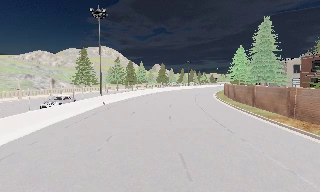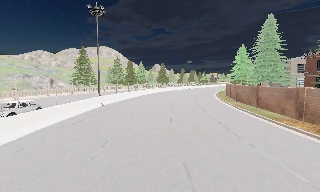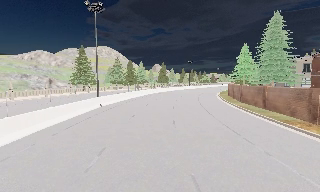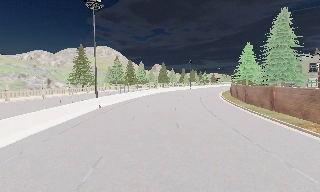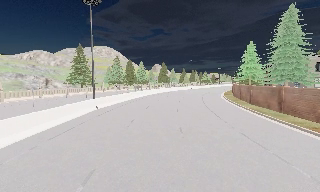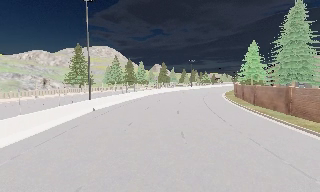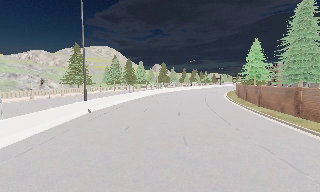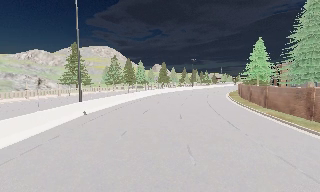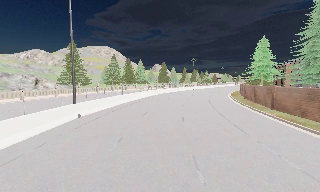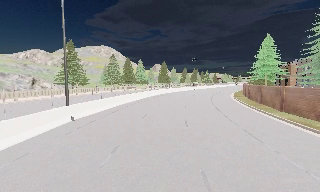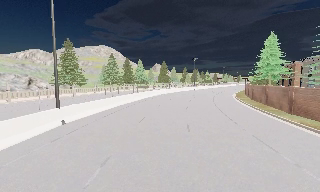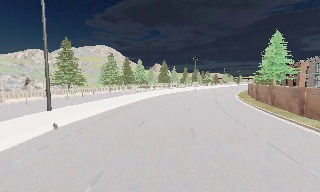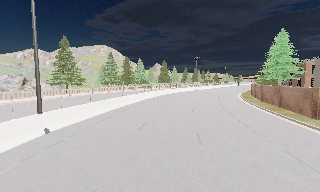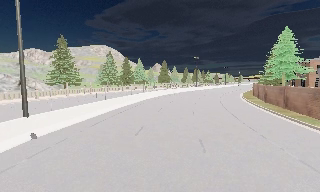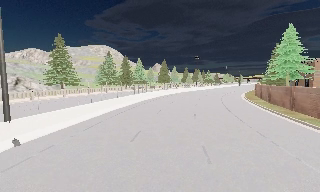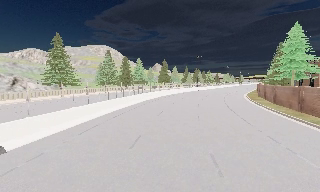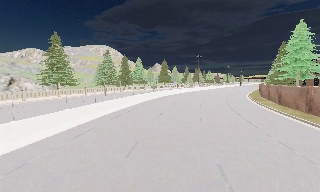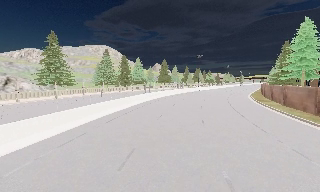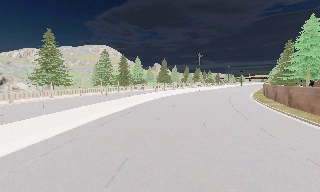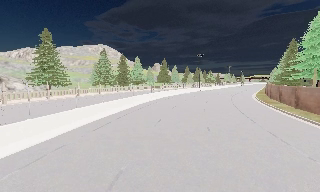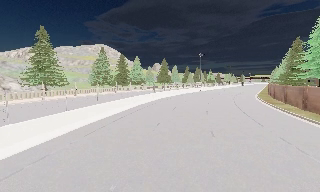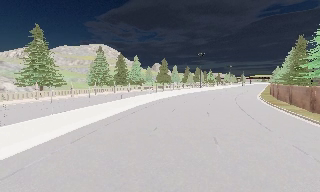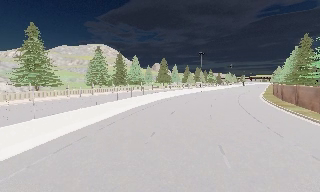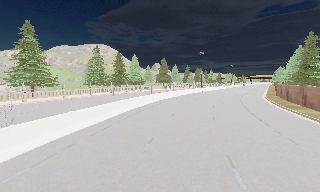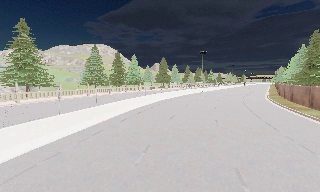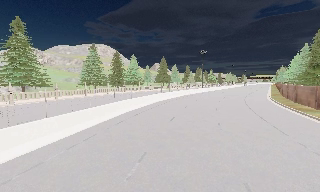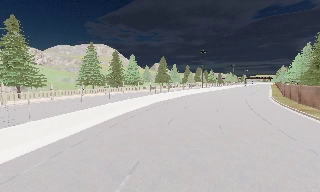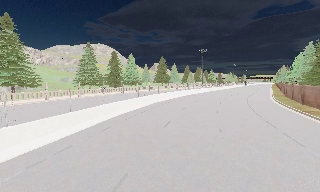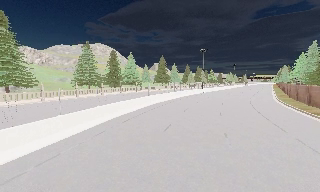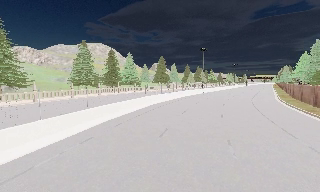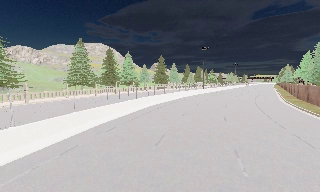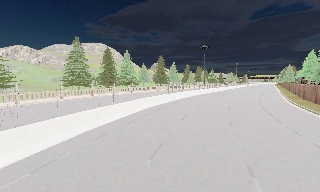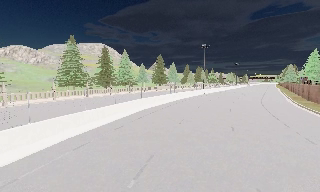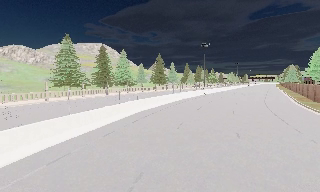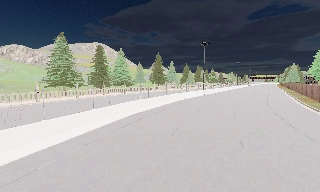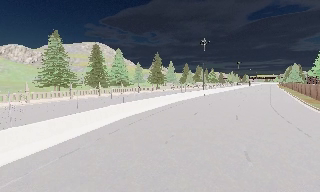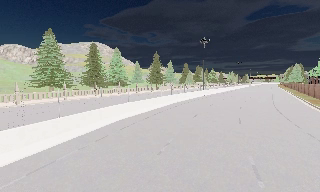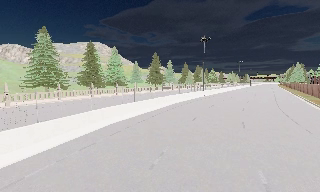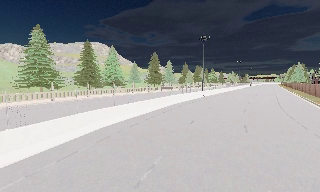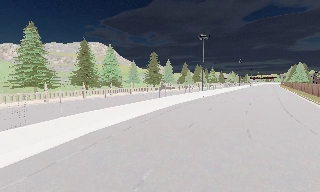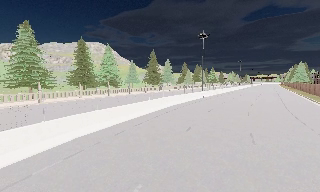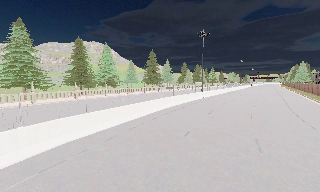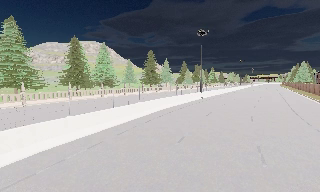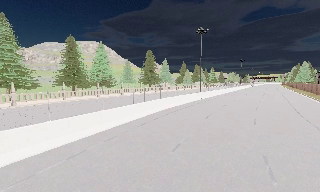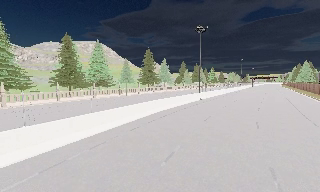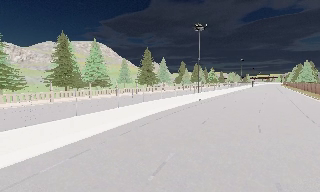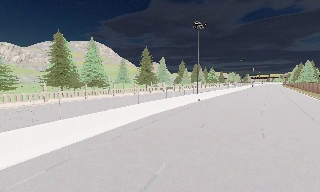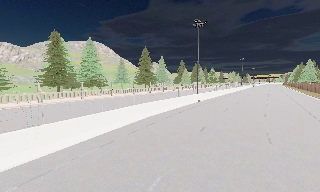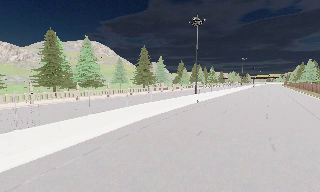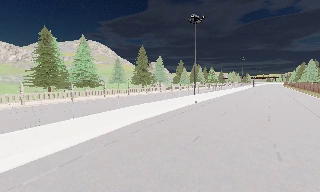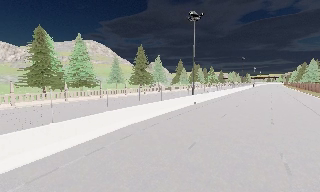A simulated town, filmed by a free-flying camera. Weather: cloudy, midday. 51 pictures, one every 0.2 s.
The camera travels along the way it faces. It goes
forward.
0.0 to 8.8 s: The camera travels forward, about 45 m, so what stands in front looms larger.
8.8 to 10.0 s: The camera travels forward and to its right, about 6 m, so what stands in front looms larger.
The film runs forward here.
